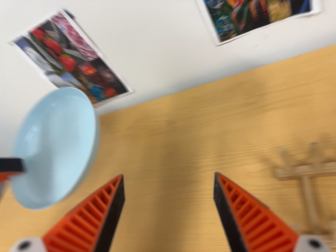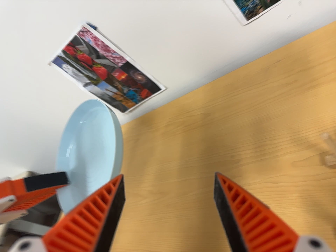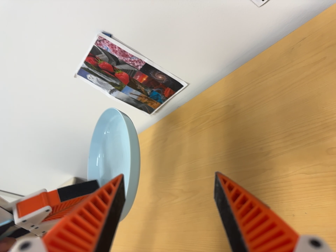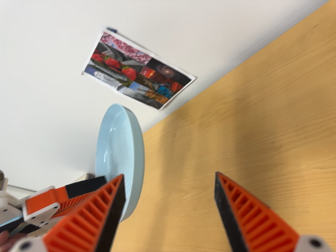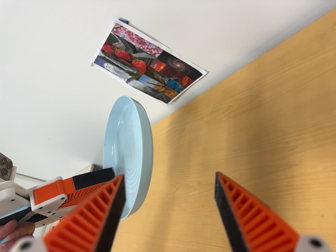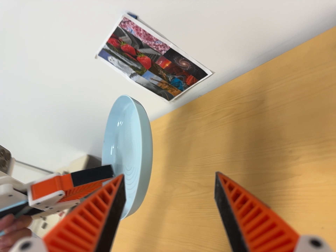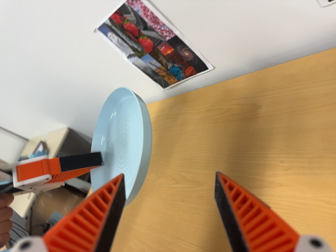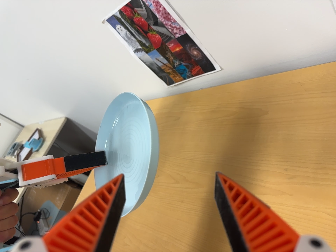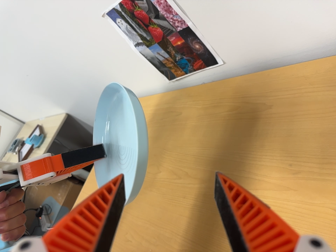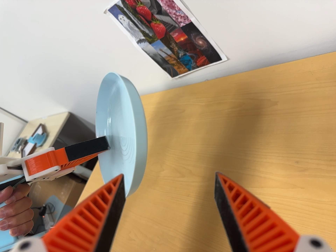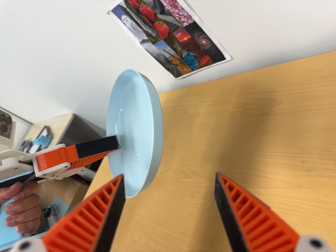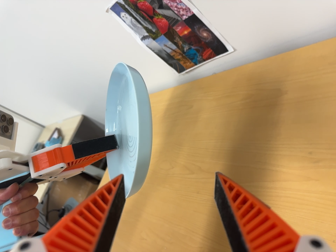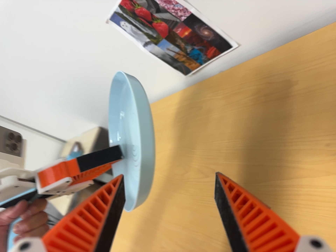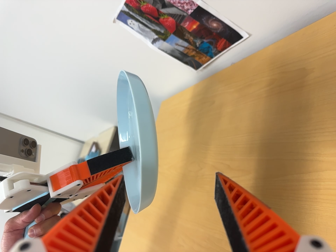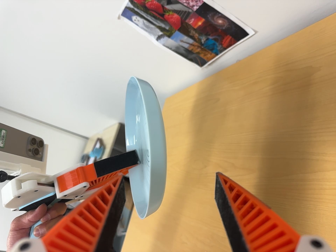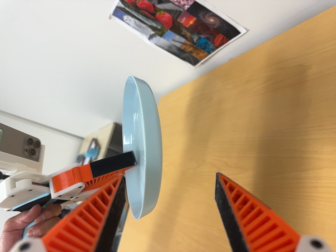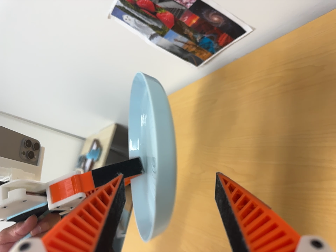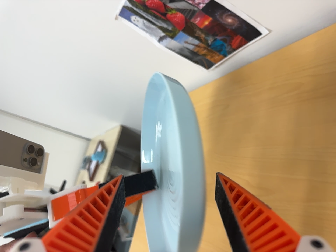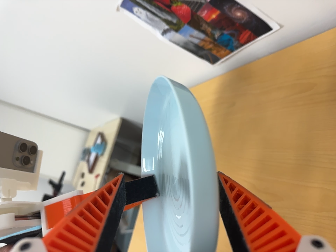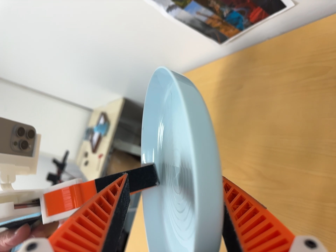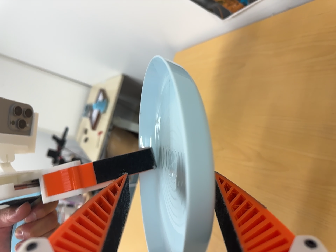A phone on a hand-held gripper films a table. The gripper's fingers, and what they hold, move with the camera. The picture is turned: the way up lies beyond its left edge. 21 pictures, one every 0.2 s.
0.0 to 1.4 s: The camera swings to its left by about 15 degrees, and the scene slides to the right. It travels toward the top of its view and forward, about 10 cm. Its aim tips toward the bottom of its view by about 15 degrees.
1.4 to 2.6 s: The camera pans to its left by about 15 degrees. It travels to its right and forward, about 7 cm. It rolls about its line of sight by about 10 degrees, and the scene rotates counterclockwise.
2.6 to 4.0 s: The camera travels forward and toward the top of its view, about 12 cm, so what stands in front looms larger. Its aim tips toward the bottom of its view by about 15 degrees.
The film runs forward here.
